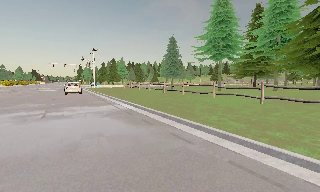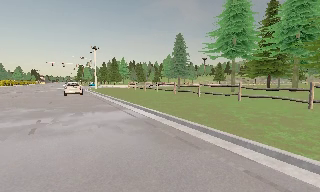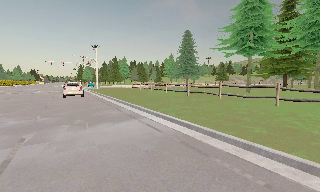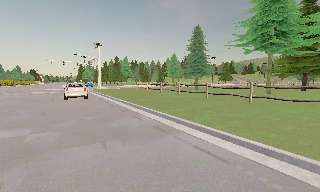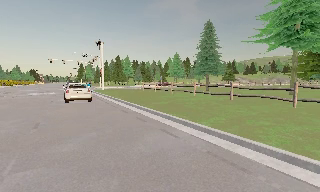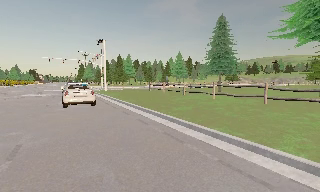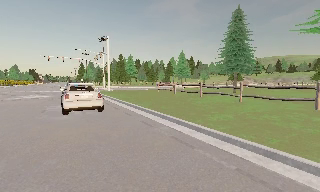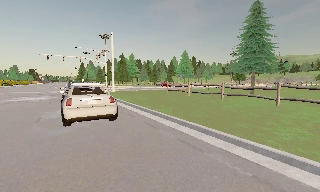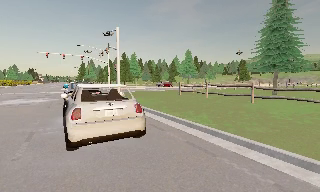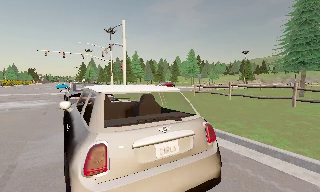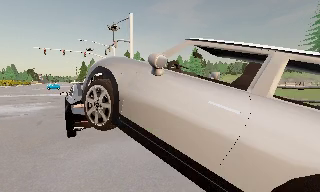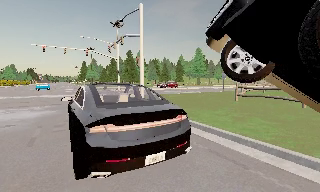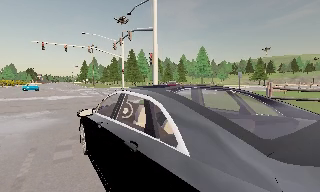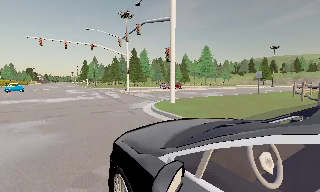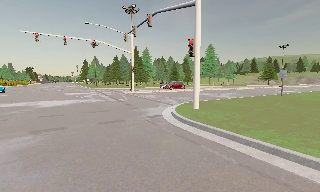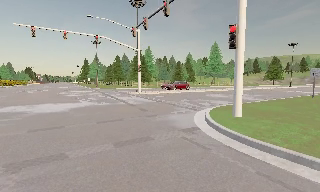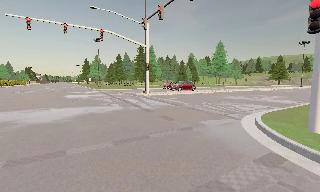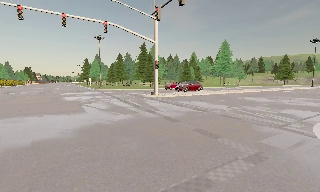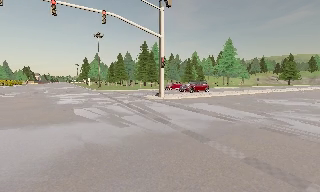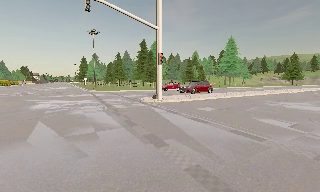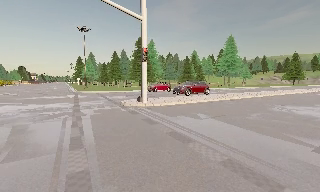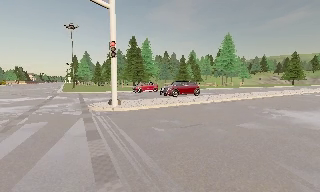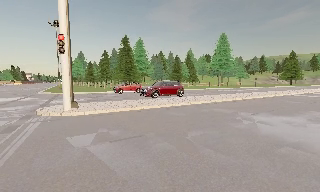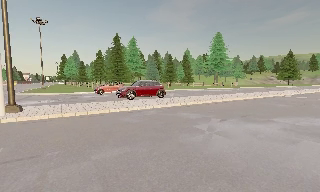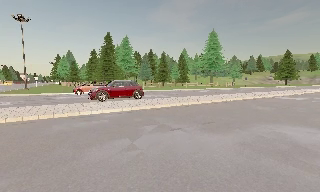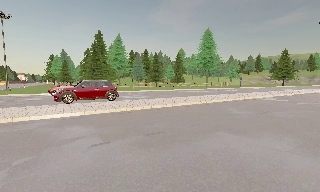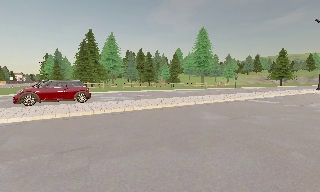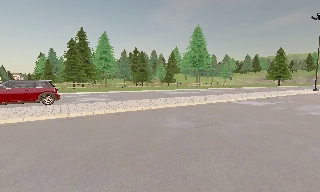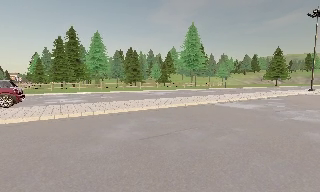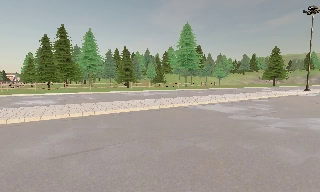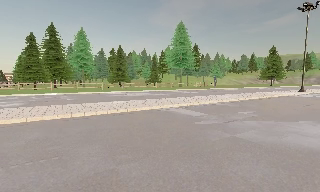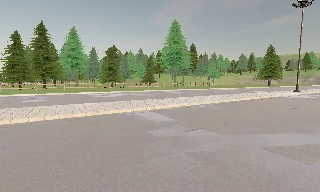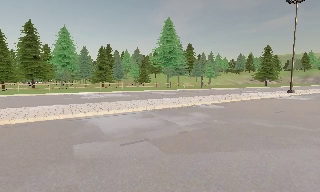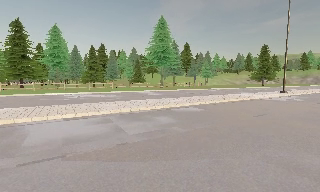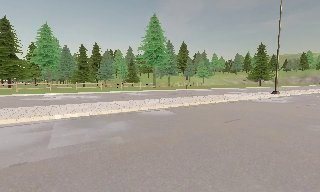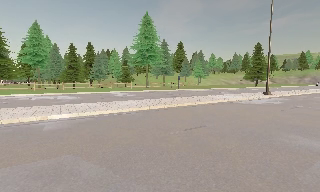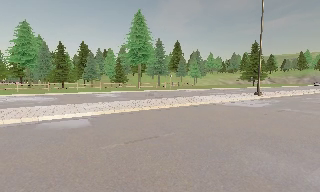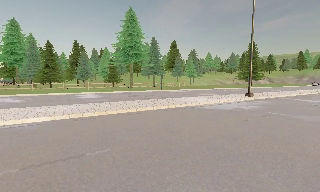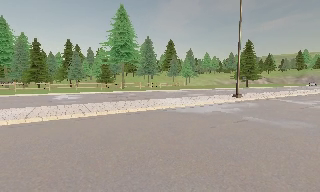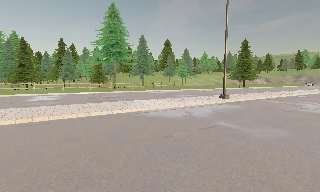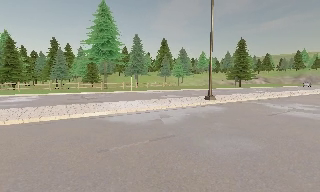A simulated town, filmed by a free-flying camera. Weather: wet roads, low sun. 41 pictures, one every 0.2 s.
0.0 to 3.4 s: The camera travels forward and to its left, about 40 m, so what stands in front looms larger.
3.4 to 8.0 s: The camera travels to its right and forward, about 45 m, so close, fixed things drift to the left.
The film runs forward here.
